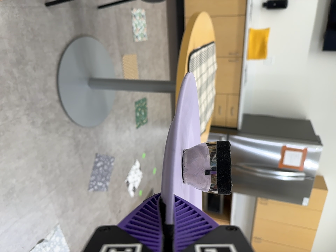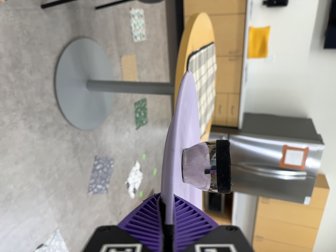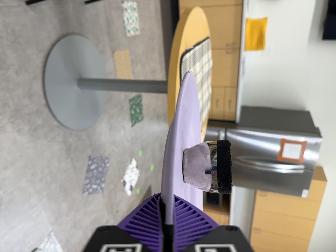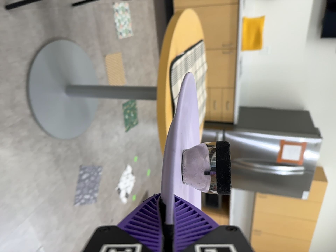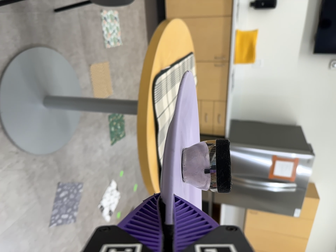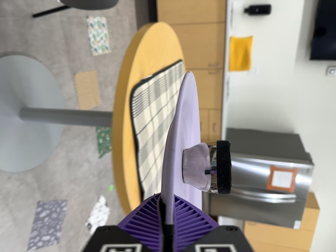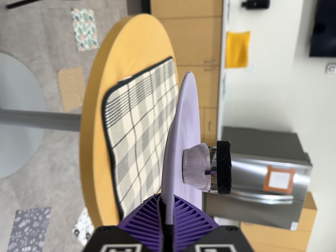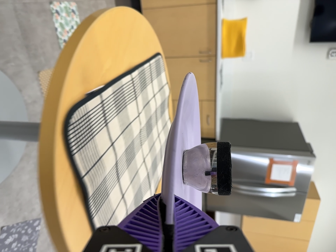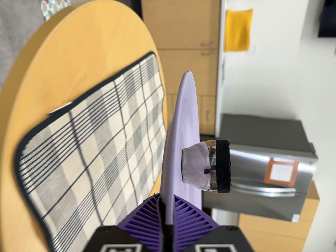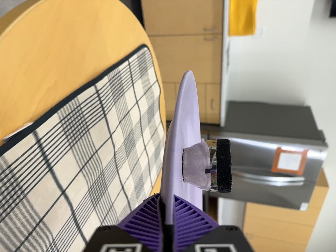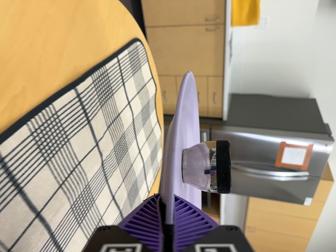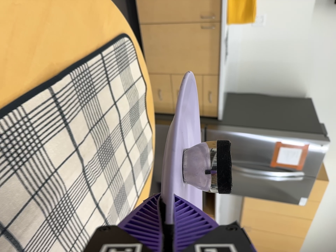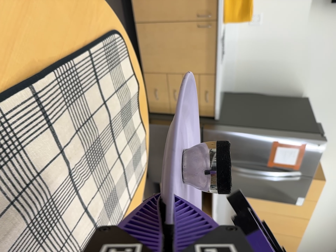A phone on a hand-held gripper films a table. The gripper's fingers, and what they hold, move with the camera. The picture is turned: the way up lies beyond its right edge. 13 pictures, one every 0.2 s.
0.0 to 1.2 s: The camera travels forward and toward the top of its view, about 50 cm, so what stands in front looms larger.
1.2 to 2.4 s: The camera travels forward and toward the top of its view, about 50 cm, so what stands in front looms larger. Its aim tips toward the bottom of its view by about 10 degrees.
The film runs forward here.
